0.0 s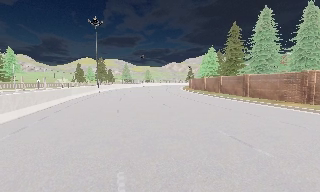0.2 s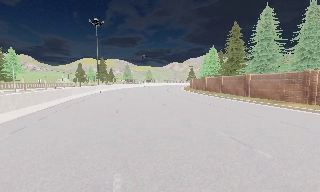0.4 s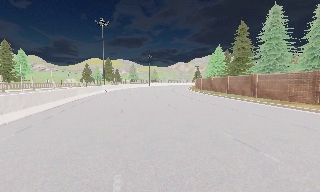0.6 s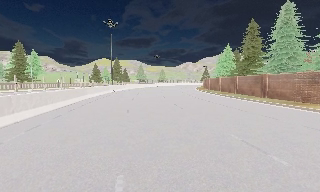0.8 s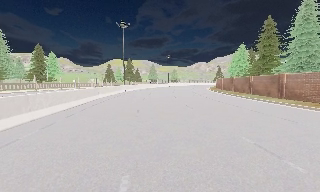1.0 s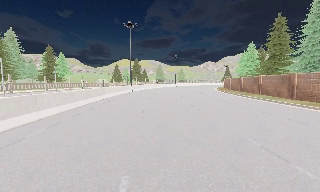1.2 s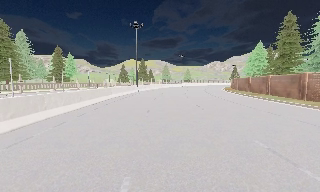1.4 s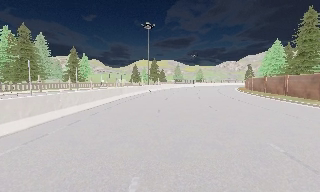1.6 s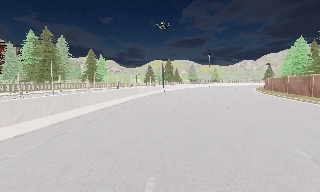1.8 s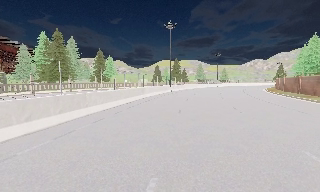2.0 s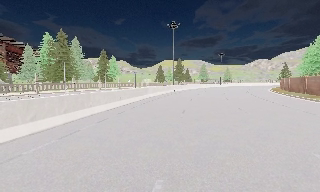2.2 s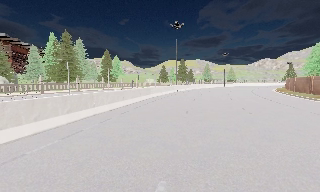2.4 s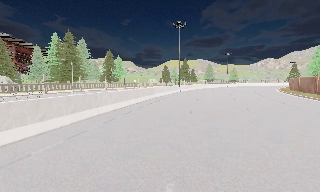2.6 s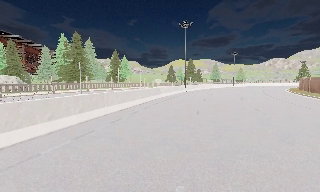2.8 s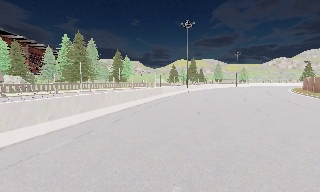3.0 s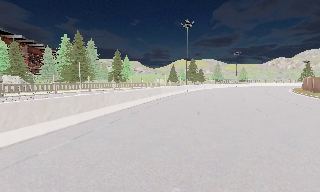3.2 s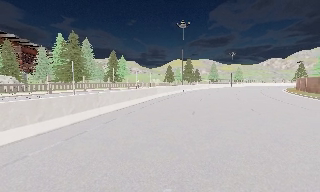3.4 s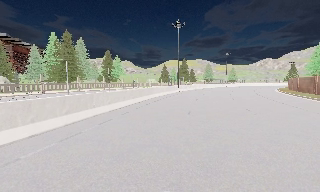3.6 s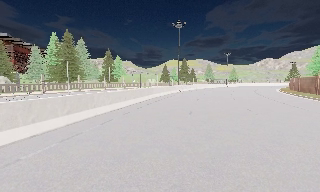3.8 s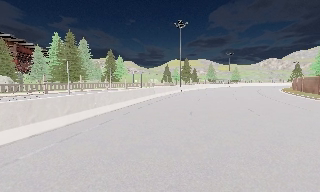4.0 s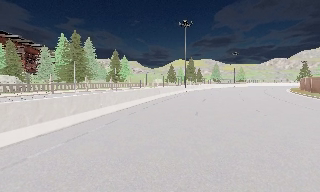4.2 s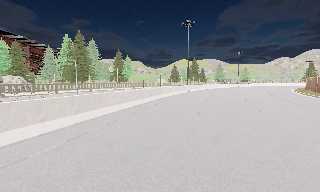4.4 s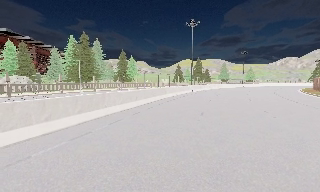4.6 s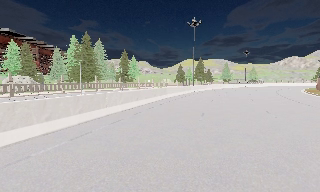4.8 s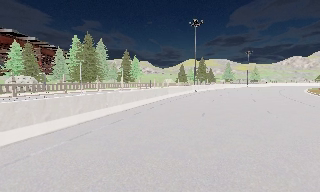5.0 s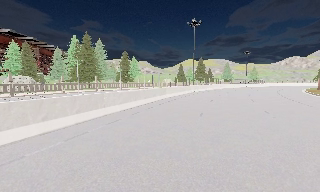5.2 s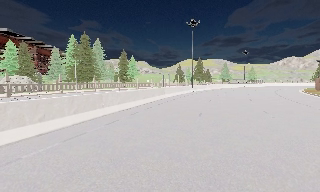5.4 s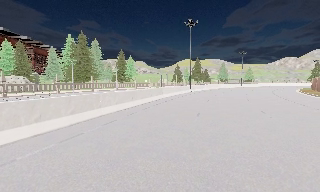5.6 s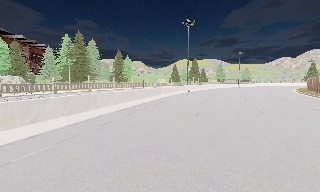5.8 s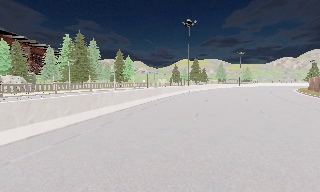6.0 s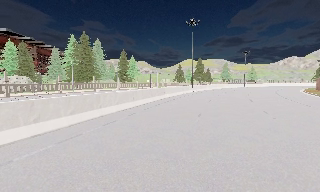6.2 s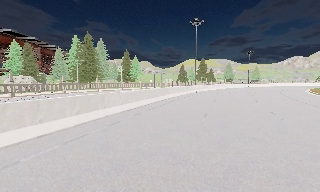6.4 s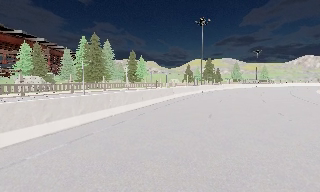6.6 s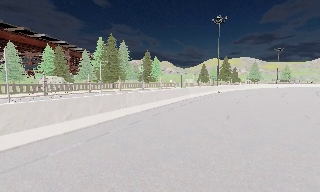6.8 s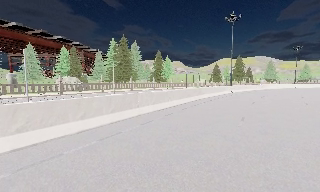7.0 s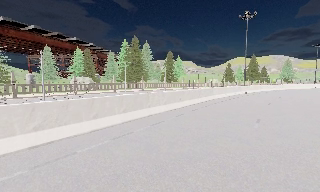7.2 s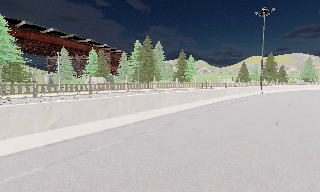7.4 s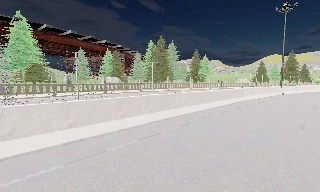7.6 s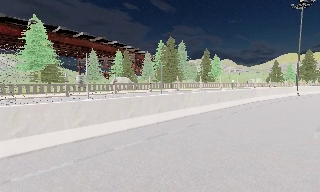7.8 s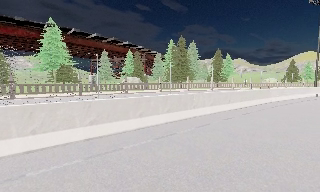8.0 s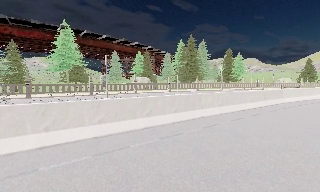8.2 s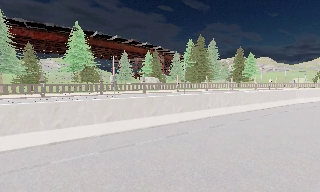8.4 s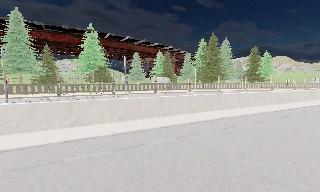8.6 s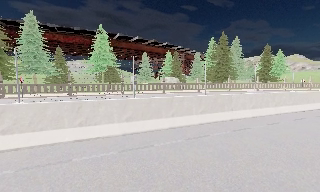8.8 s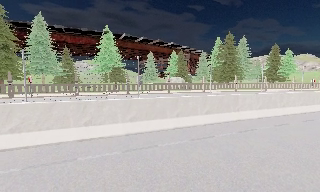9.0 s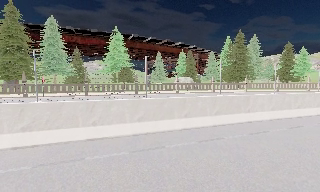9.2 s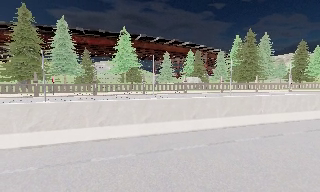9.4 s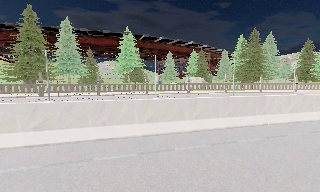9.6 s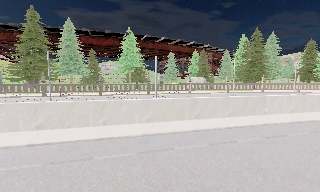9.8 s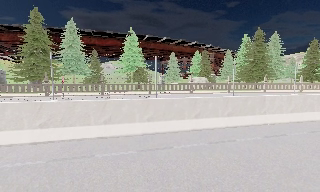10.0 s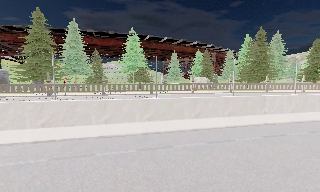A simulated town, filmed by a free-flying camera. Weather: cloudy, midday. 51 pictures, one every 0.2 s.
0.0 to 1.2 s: The camera pans to its left, which is counterclockwise from overhead, by about 15 degrees. It travels to its right, about 0.5 m.
1.2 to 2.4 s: The scene slides to the right, as the camera pans about 15 degrees to its left.
2.4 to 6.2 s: The camera travels forward, about 1 m, so what stands in front looms larger.
6.2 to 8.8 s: The camera pans to its left, which is counterclockwise from overhead, by about 45 degrees.
8.8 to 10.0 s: The camera shifts only a little, or ends up much as it began.
The film runs forward here.
